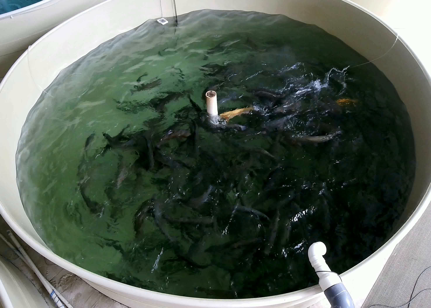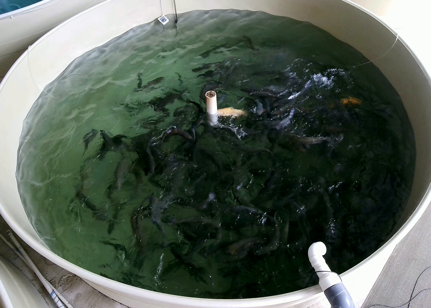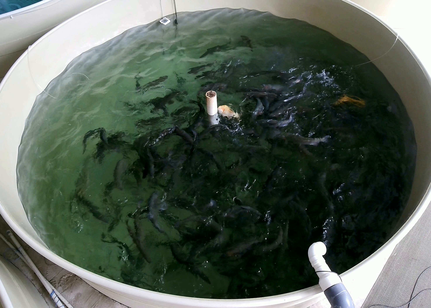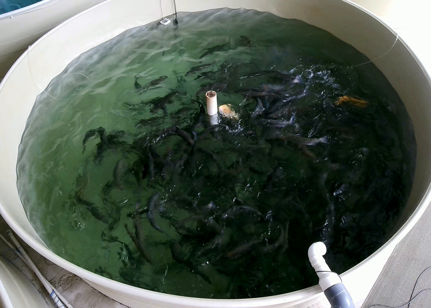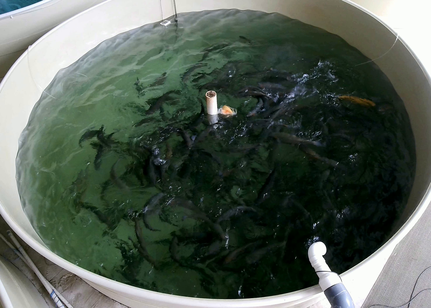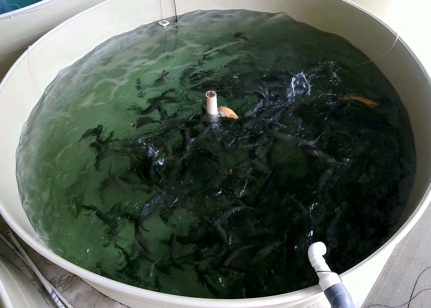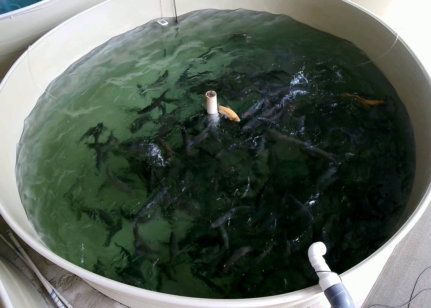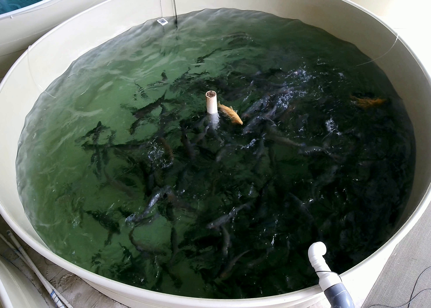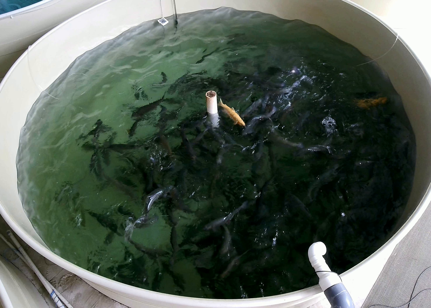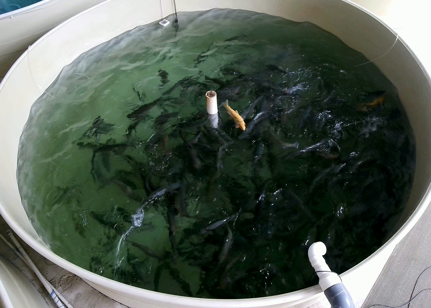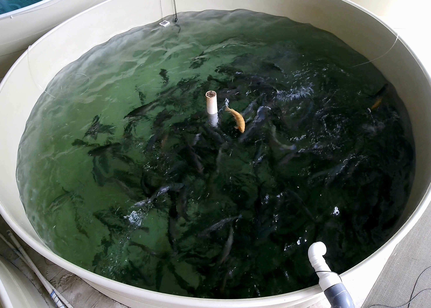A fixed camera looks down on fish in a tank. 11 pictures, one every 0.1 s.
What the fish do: Weak feeding.
